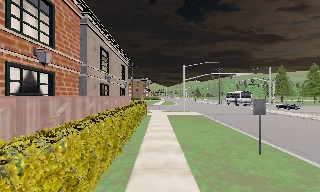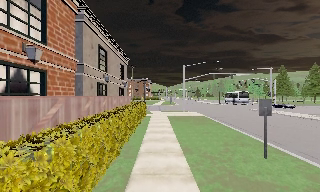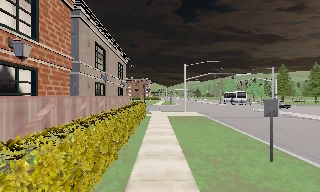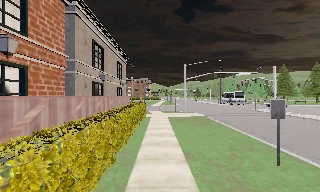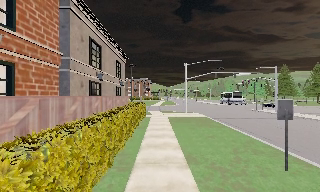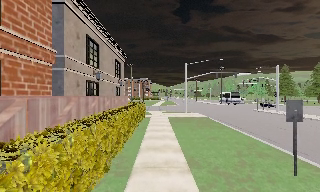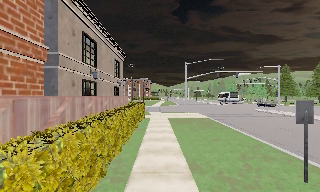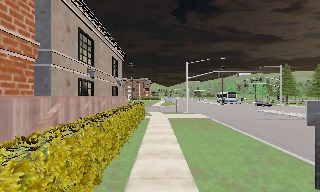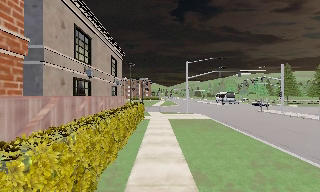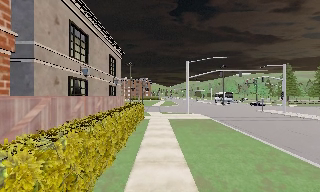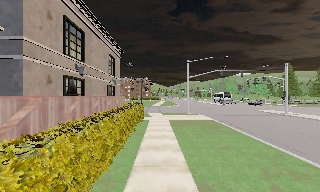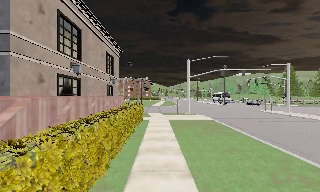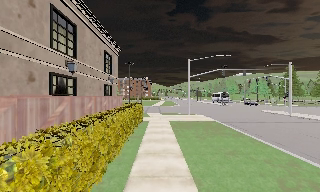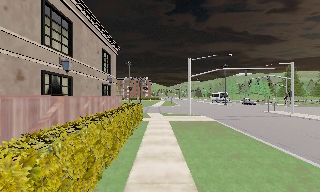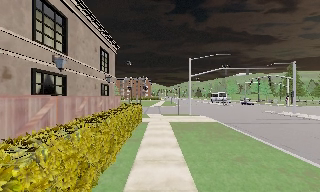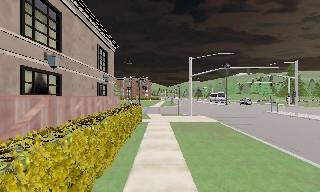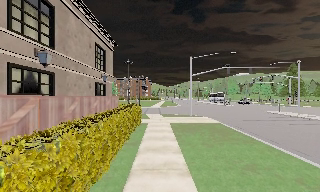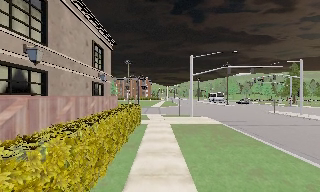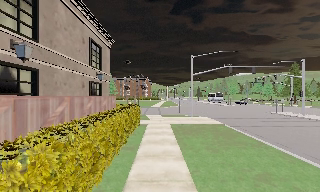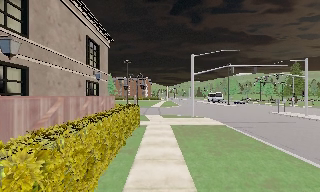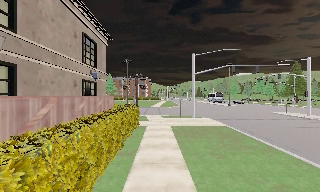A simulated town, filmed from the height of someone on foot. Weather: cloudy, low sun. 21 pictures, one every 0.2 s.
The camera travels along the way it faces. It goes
forward.
0.0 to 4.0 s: The camera travels forward, about 8 m, so what stands in front looms larger.
The film runs forward here.
